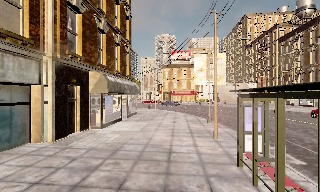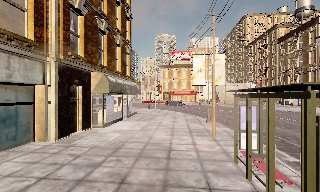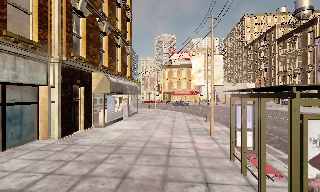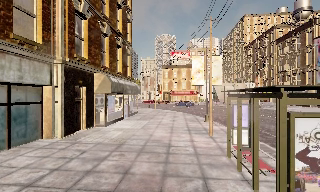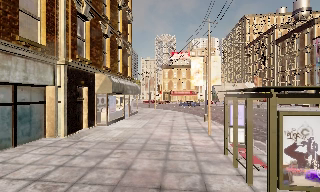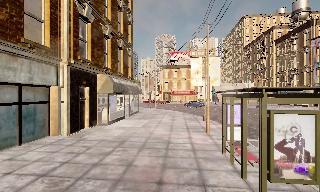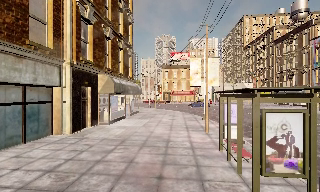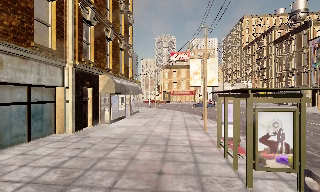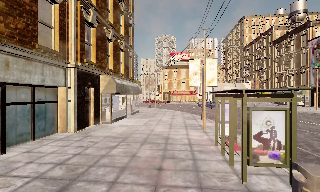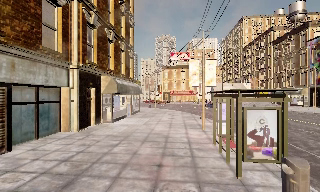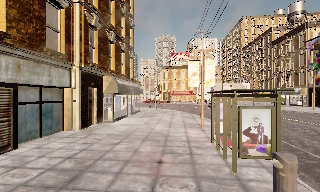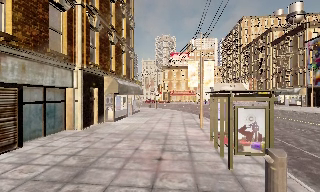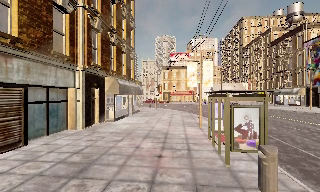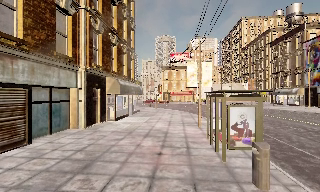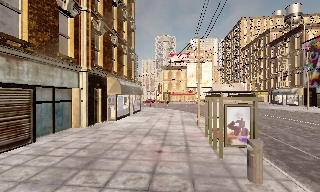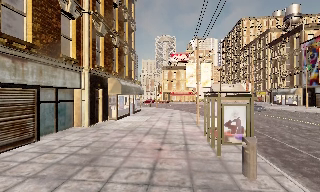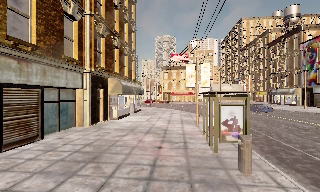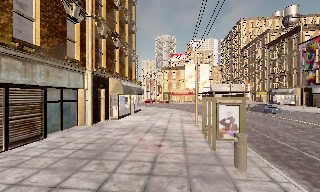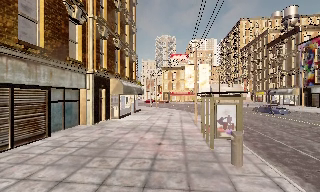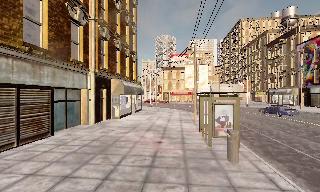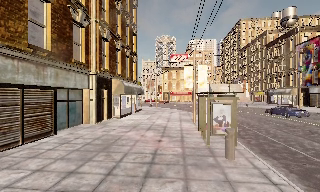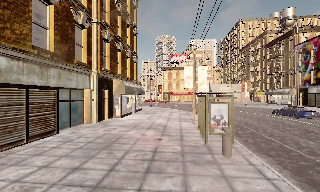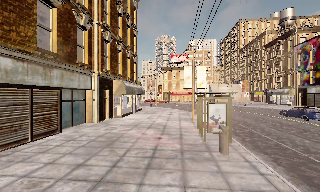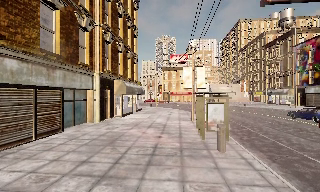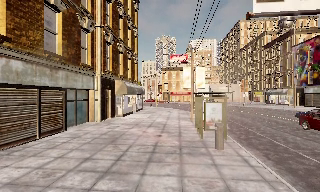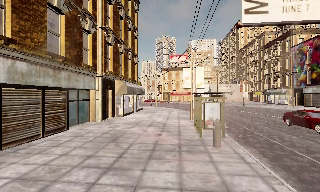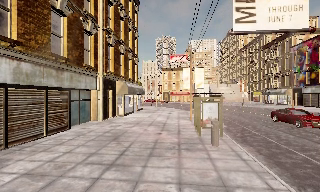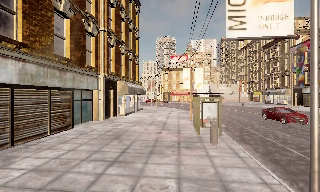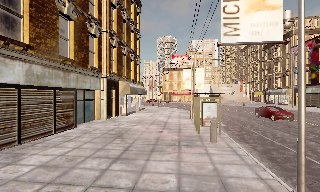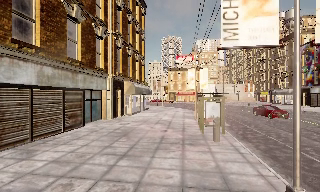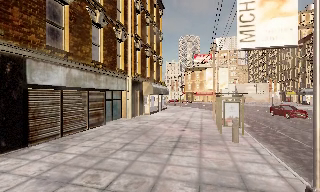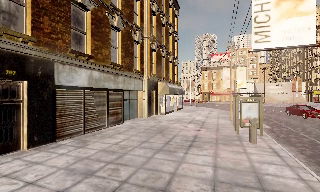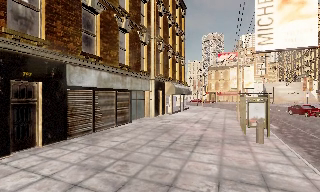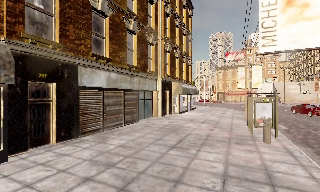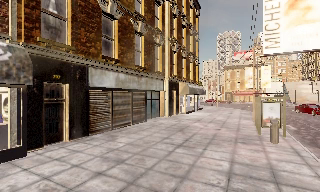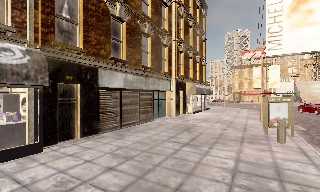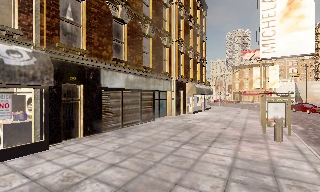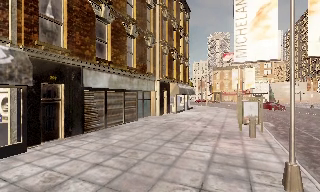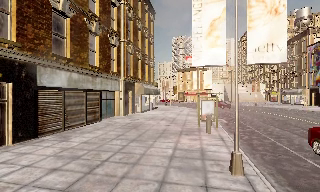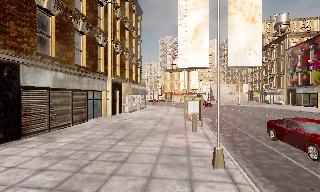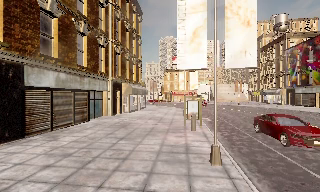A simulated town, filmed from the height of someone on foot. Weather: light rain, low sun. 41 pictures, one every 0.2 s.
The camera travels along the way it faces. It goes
backward.
0.0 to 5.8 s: The camera travels backward, about 8 m, so what stands in front gets smaller.
5.8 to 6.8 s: The camera swings to its left by about 20 degrees, and the scene slides to the right. It travels backward, about 1.5 m, so what stands in front gets smaller.
6.8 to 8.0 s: The camera swings to its right by about 20 degrees, and the scene slides to the left. It travels backward, about 1.5 m, so what stands in front gets smaller.
The film runs backward here.
